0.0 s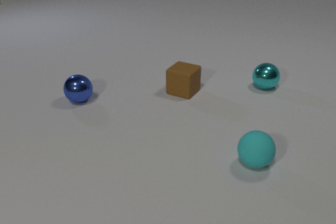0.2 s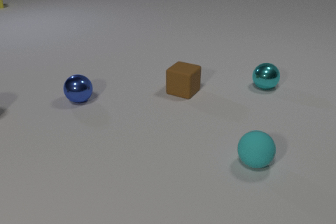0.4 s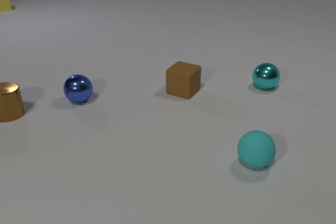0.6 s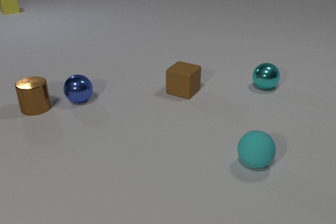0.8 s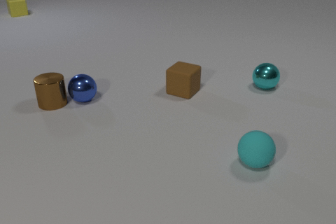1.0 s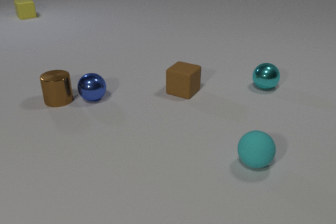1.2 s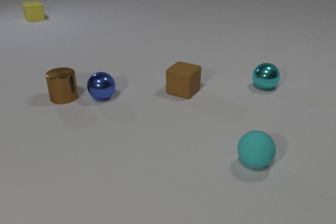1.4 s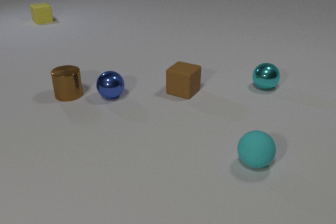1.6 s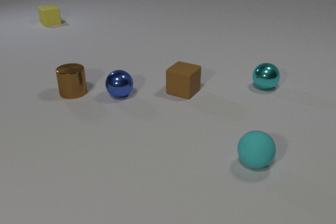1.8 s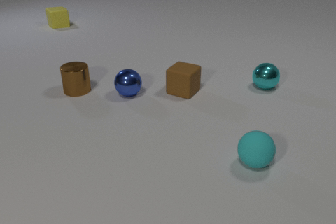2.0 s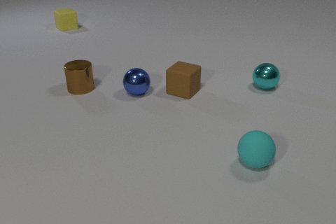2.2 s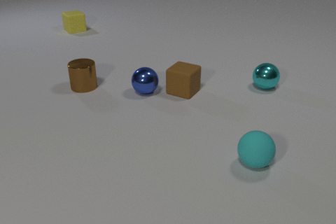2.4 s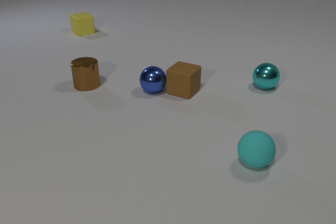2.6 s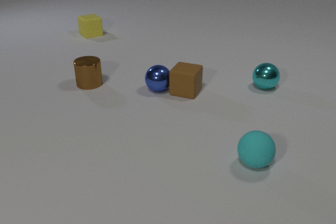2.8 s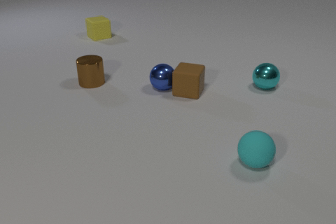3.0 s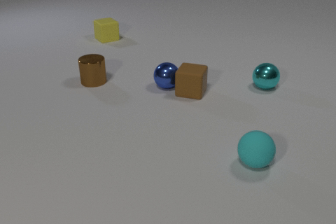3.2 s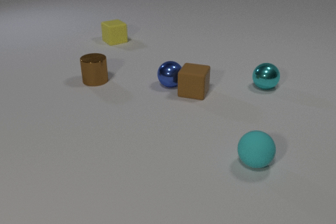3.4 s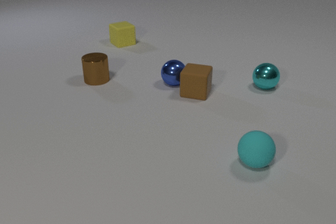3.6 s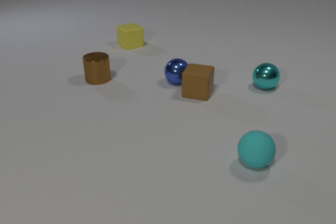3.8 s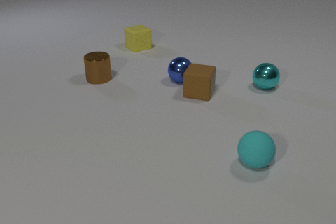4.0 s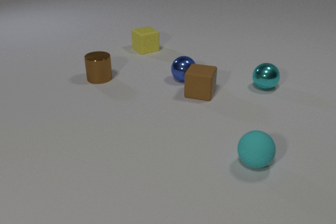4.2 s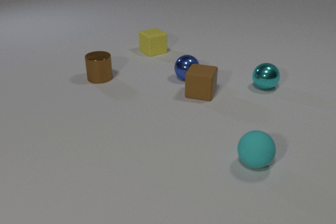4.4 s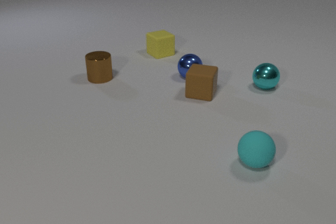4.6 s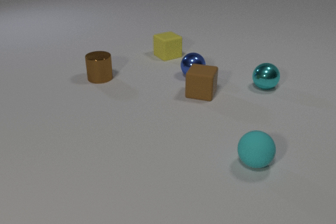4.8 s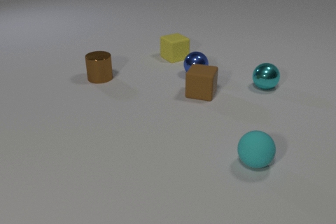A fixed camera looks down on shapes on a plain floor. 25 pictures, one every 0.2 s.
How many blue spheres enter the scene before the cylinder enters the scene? 0.
What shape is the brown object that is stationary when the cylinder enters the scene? cube.
What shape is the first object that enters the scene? cube.
0.0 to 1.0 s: The brown metal cylinder comes in at the left edge, slides to the right. The blue metal sphere rolls to the right. The yellow rubber cube comes in at the left edge, slides toward the camera and to the right. The brown metal cylinder and the blue metal sphere collide.
1.0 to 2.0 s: The brown metal cylinder slides to the right and away from the camera. The blue metal sphere rolls to the right. The yellow rubber cube slides toward the camera and to the right.
2.0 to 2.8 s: The brown metal cylinder slides away from the camera and to the right. The blue metal sphere rolls to the right. The yellow rubber cube slides toward the camera and to the right. The blue metal sphere and the brown rubber cube collide.
2.8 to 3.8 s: The brown metal cylinder slides away from the camera and to the right. The blue metal sphere rolls to the right and away from the camera. The brown rubber cube slides to the right. The yellow rubber cube slides to the right and toward the camera.
3.8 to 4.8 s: The blue metal sphere rolls away from the camera and to the right. The yellow rubber cube slides to the right and toward the camera.
